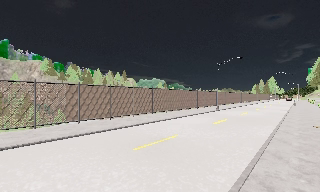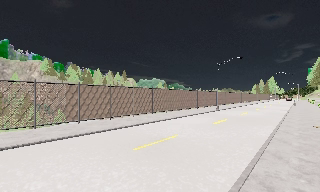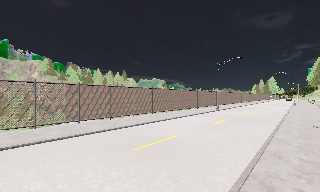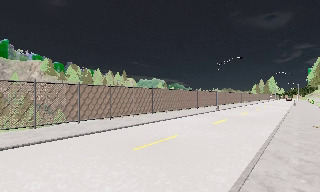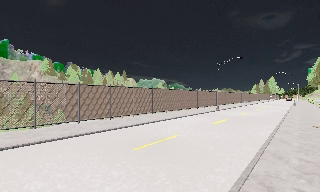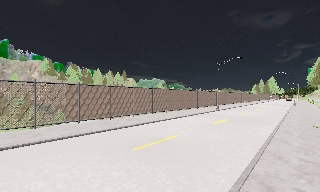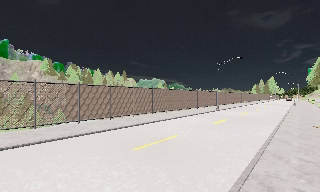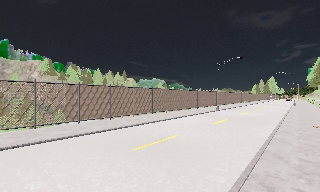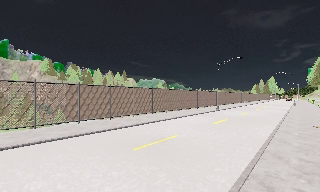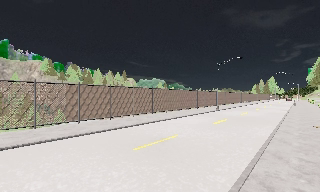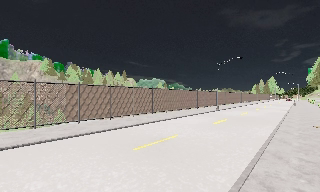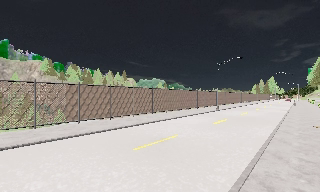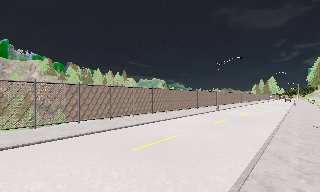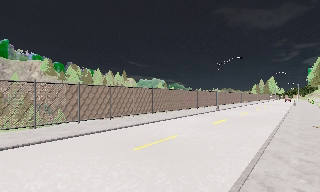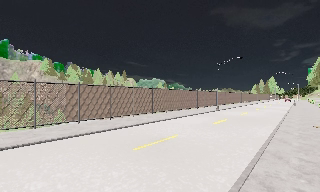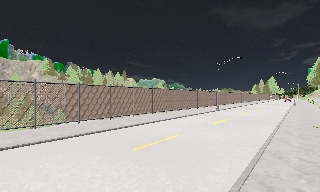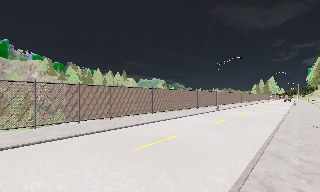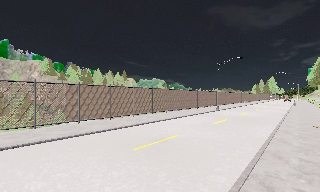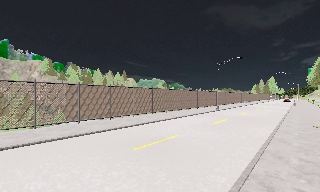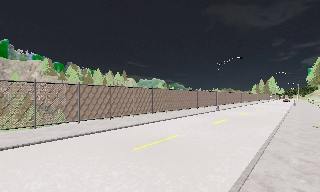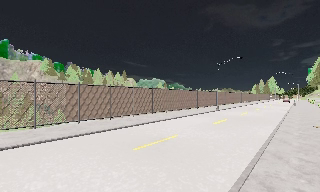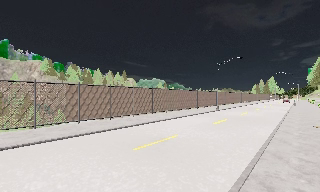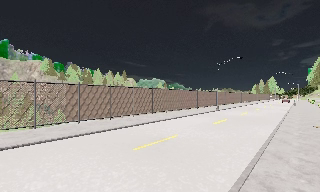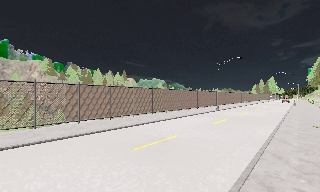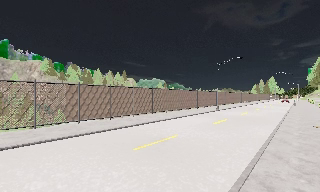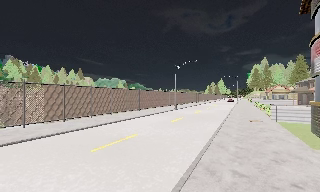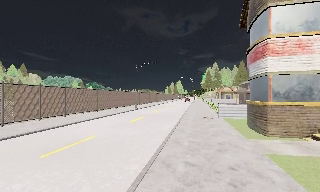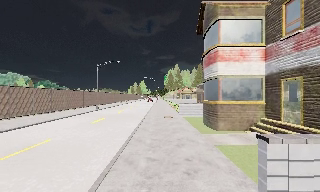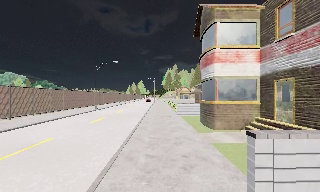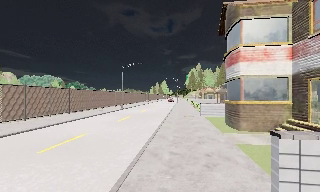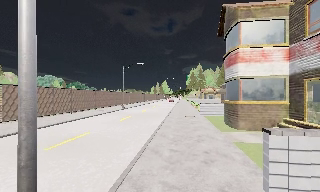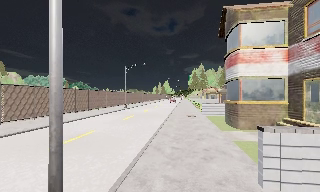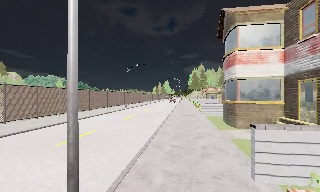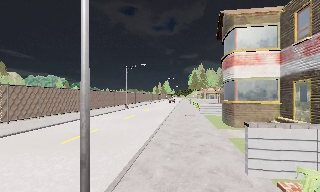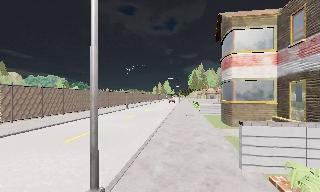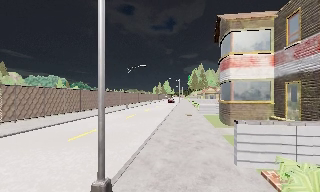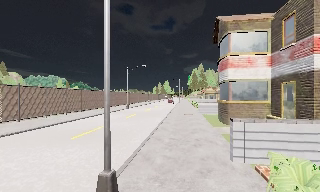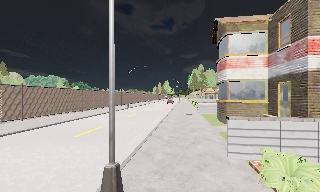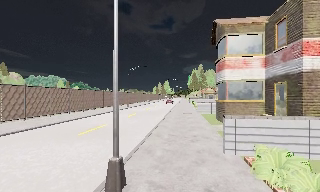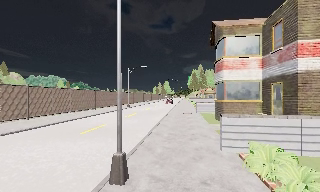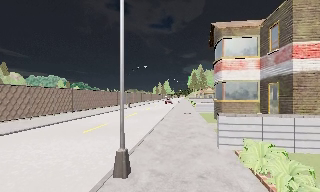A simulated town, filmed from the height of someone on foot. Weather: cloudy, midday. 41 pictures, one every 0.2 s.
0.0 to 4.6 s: The camera keeps its place and its aim.
4.6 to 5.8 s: The scene slides to the left, as the camera pans about 35 degrees to its right. It travels backward, about 1.5 m.
5.8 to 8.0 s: The camera travels backward, about 3.5 m, so what stands in front gets smaller.
The film runs backward here.
